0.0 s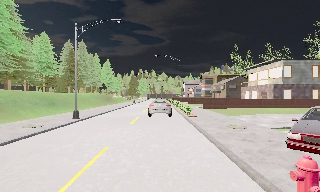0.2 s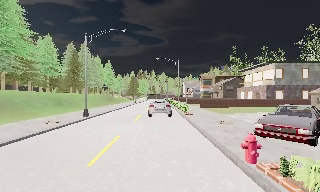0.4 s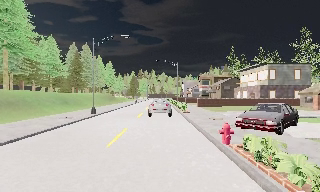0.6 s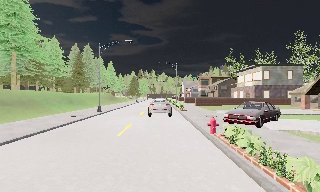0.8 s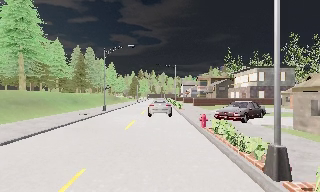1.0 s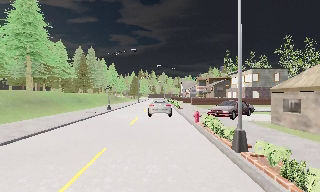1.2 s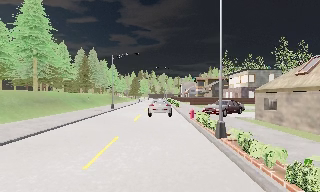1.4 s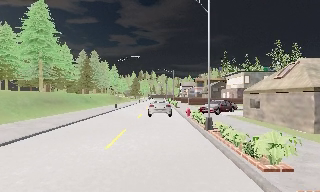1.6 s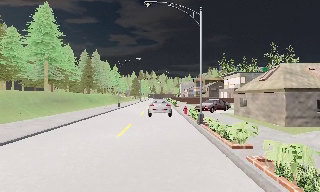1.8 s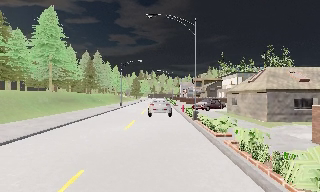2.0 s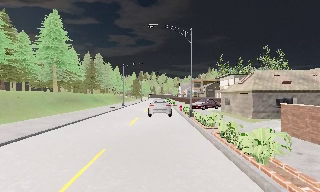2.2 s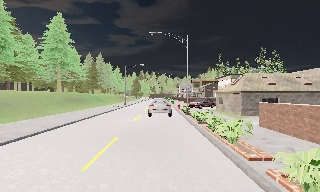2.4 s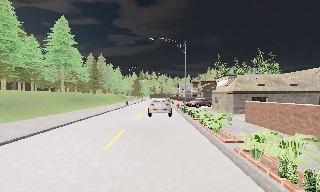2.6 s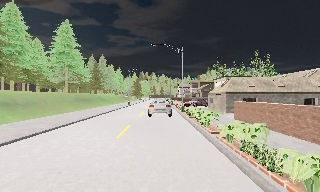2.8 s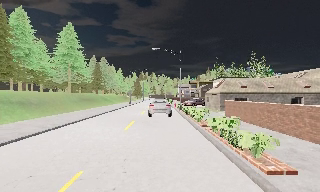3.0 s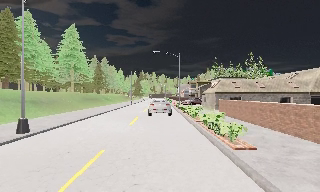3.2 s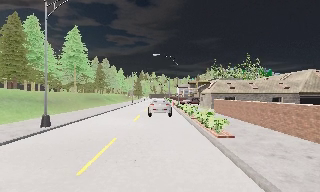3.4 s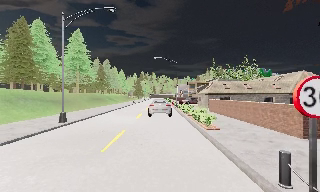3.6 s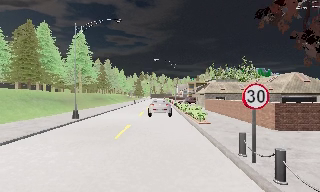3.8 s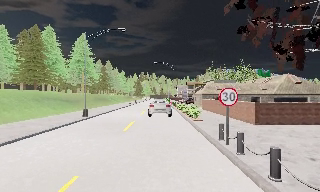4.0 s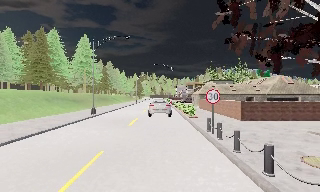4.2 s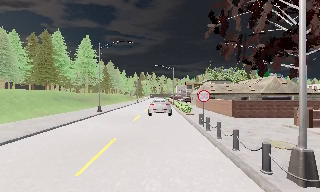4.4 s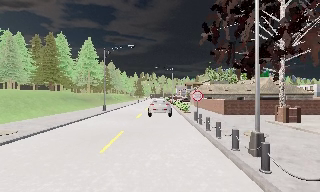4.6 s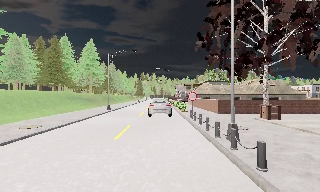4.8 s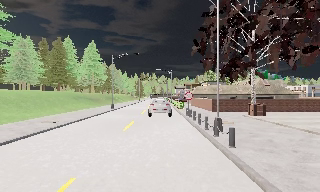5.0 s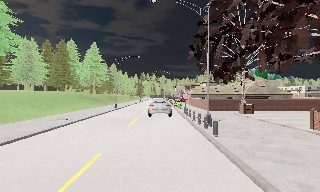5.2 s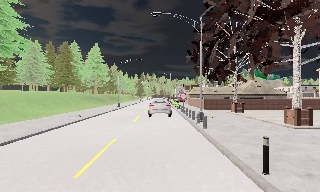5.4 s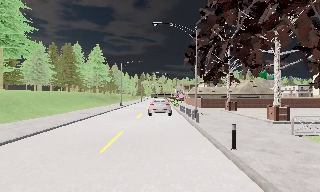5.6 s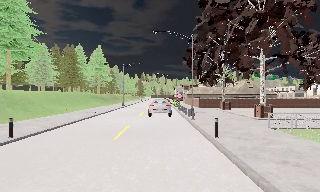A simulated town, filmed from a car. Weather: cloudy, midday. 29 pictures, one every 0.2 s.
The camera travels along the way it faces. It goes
backward.
0.0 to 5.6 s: The camera travels backward, about 45 m, so what stands in front gets smaller.
The film runs backward here.
